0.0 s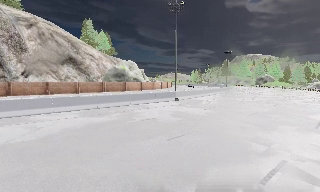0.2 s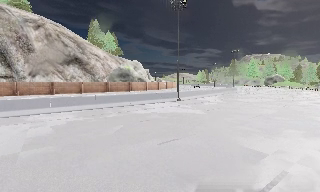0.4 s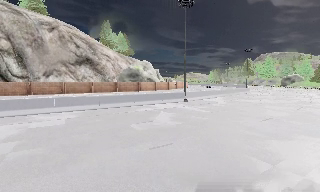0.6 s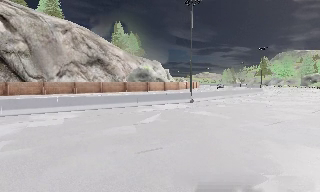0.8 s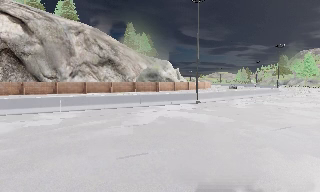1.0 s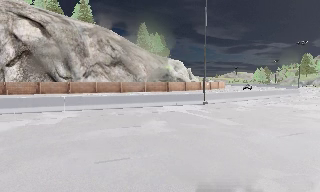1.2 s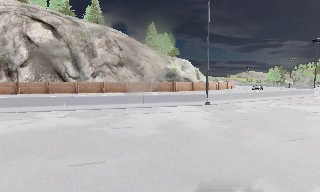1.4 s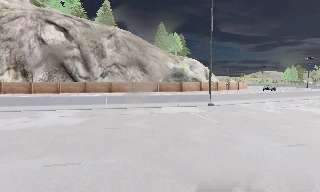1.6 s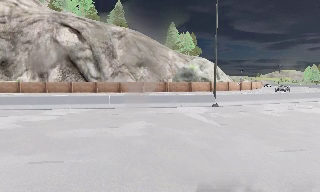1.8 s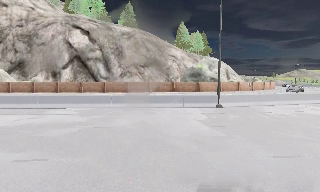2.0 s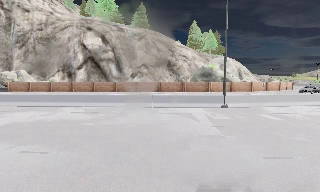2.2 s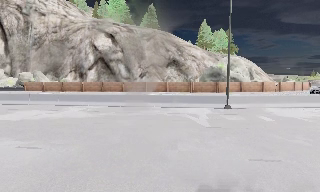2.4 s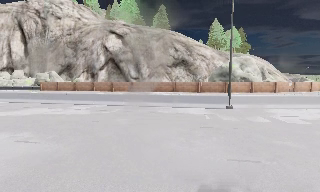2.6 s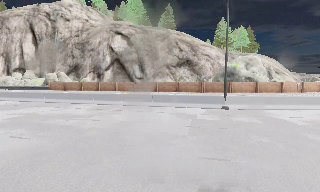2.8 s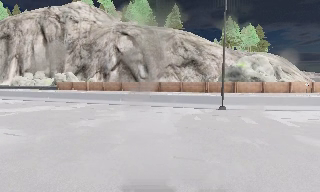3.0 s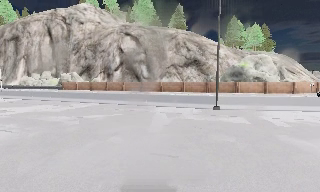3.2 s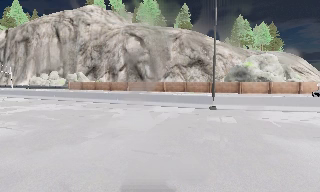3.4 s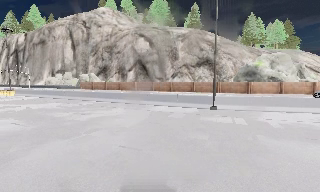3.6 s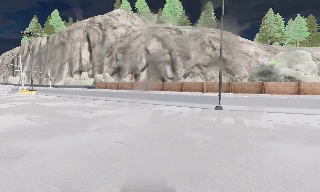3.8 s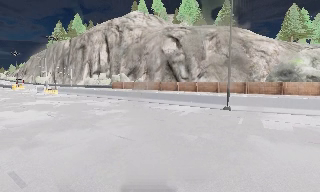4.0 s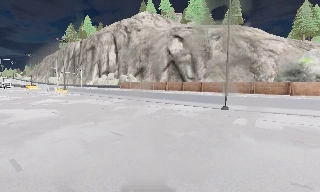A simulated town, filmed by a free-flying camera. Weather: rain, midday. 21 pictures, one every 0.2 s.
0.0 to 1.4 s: The camera pans to its left, which is counterclockwise from overhead, by about 30 degrees. It travels to its right and forward, about 7 m.
1.4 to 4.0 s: The camera pans to its left, which is counterclockwise from overhead, by about 50 degrees. It travels to its right, about 12 m.
The film runs forward here.
